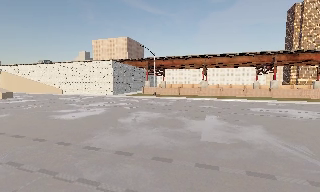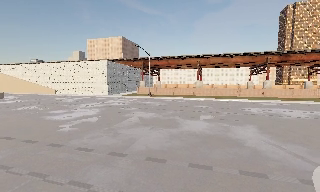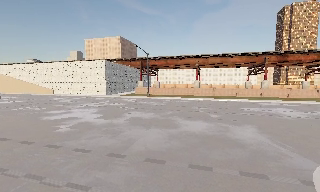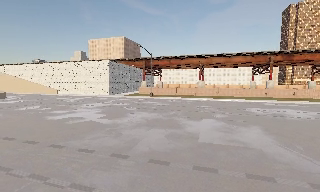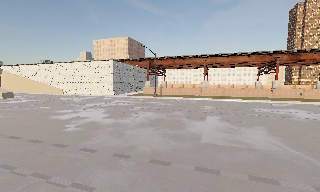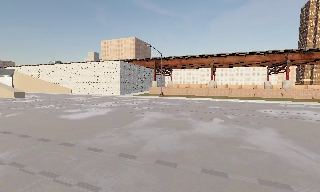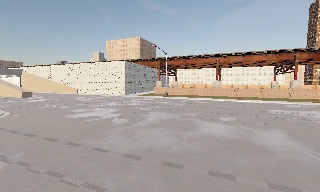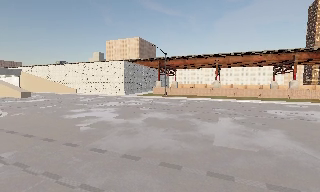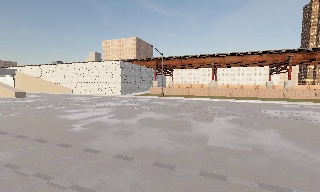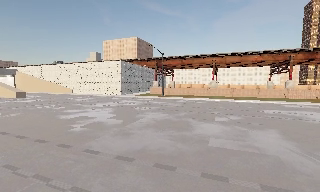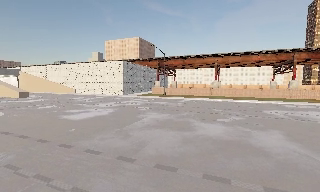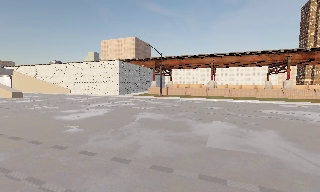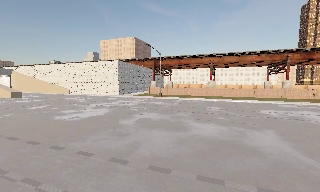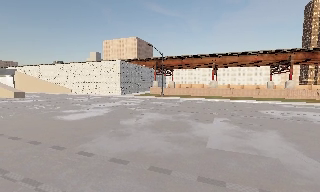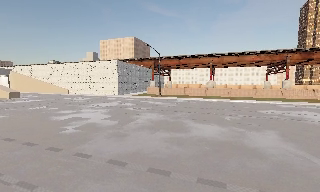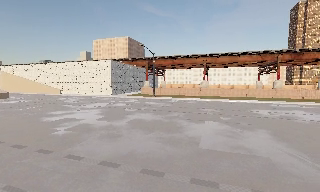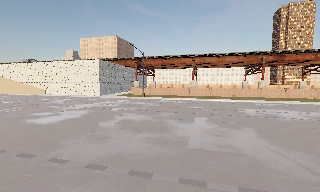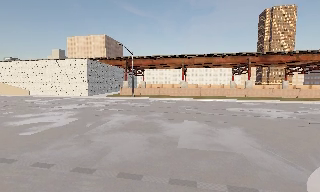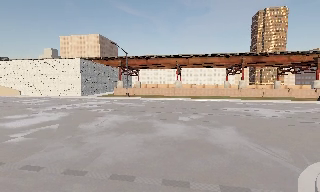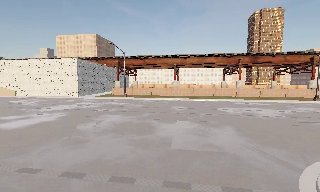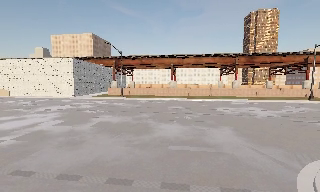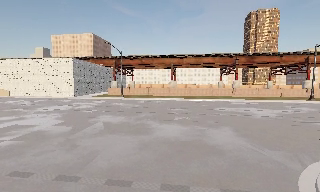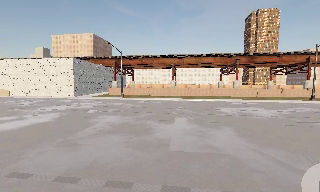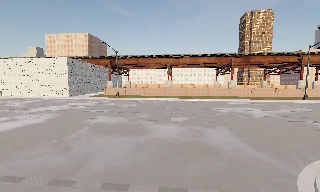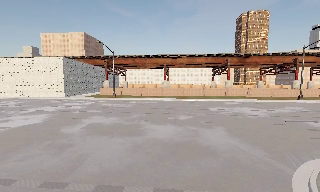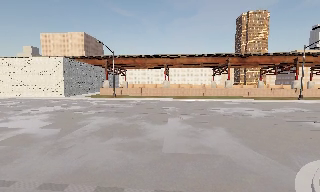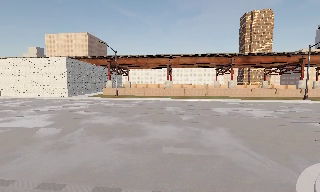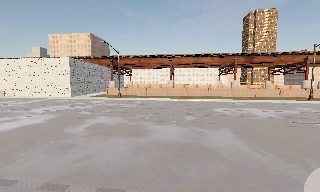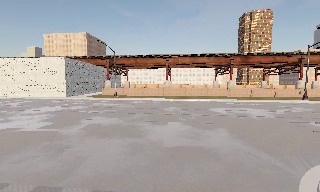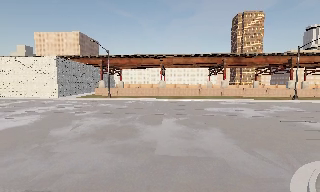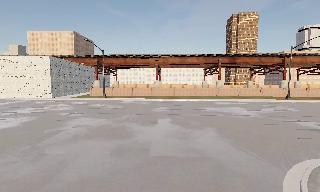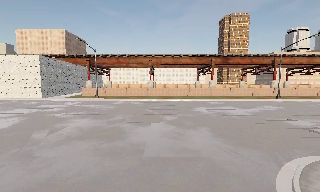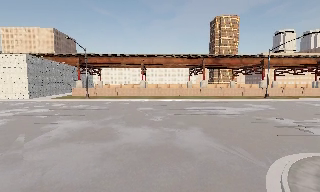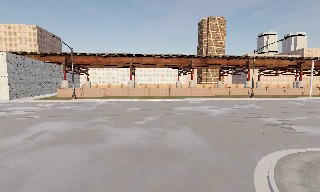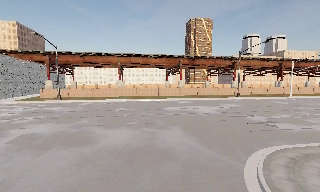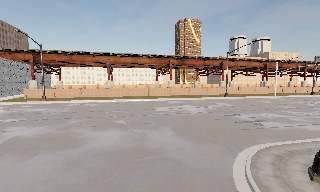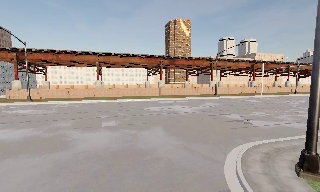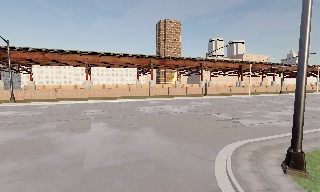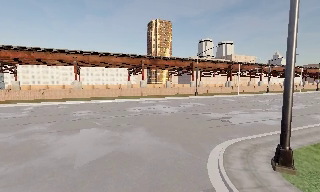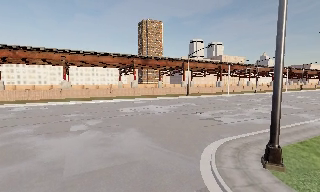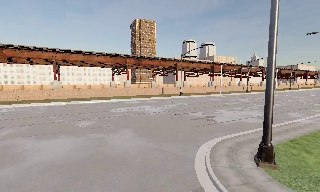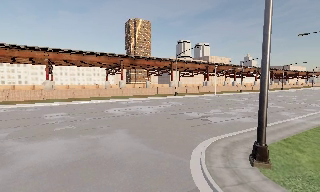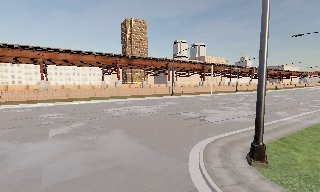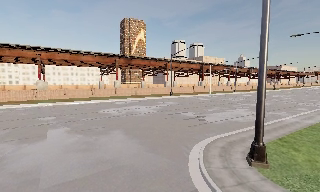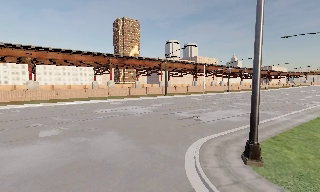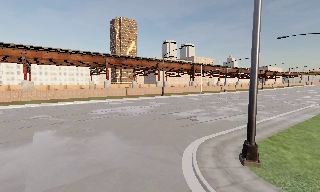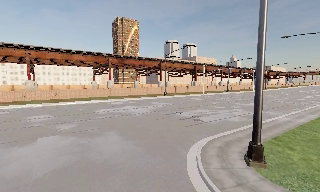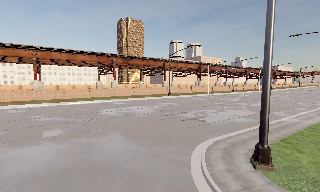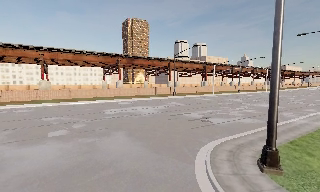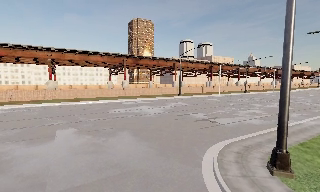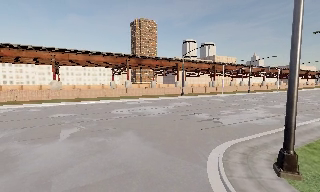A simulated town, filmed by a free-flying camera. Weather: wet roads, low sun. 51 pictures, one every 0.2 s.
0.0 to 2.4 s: The camera travels forward, about 1 m, so what stands in front looms larger.
2.4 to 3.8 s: The camera swings to its right by about 10 degrees, and the scene slides to the left. It travels forward, about 0.5 m, so what stands in front looms larger.
3.8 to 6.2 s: The camera travels forward, about 1 m, so what stands in front looms larger.
6.2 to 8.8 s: The camera pans to its right, which is clockwise from overhead, by about 35 degrees. It travels forward and to its left, about 1 m.
8.8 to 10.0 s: The camera shifts only a little, or ends up much as it began.
The film runs forward here.
